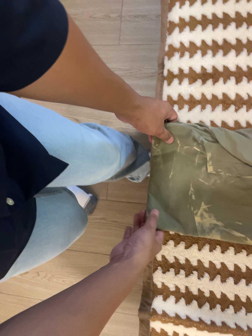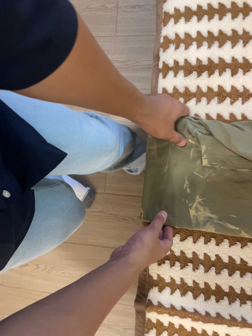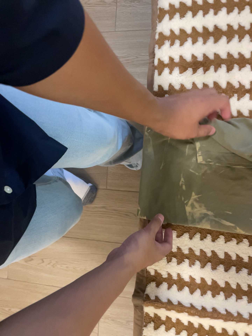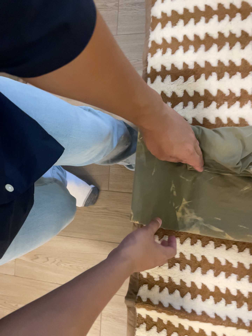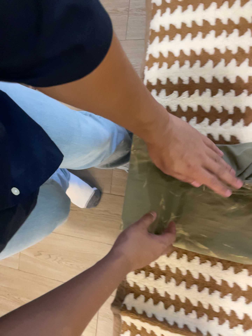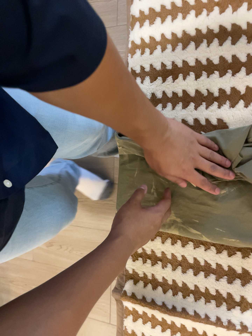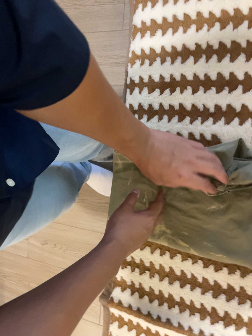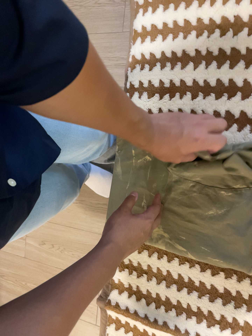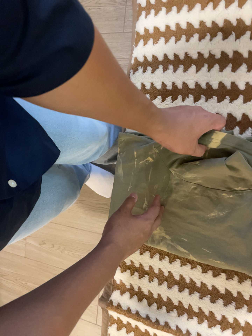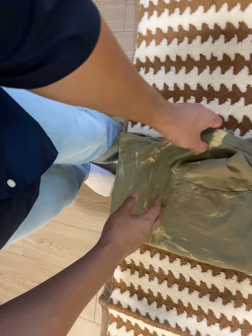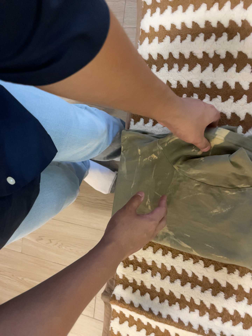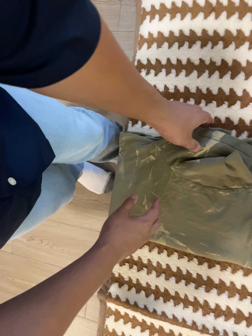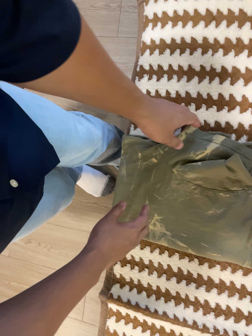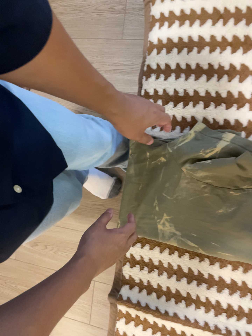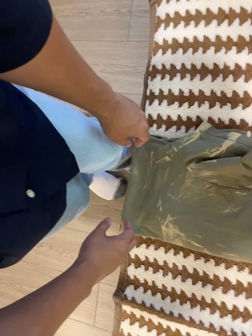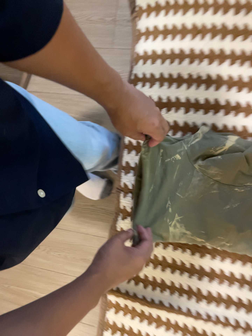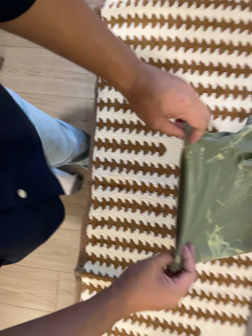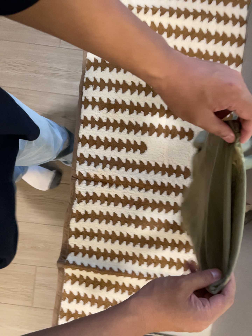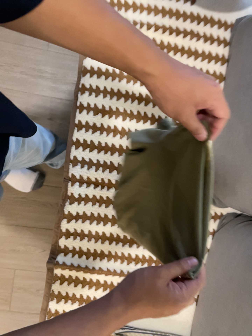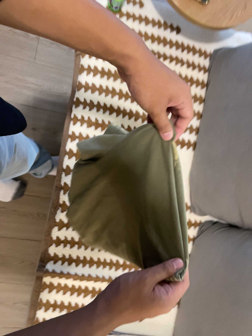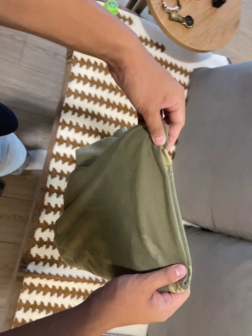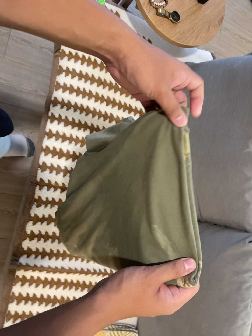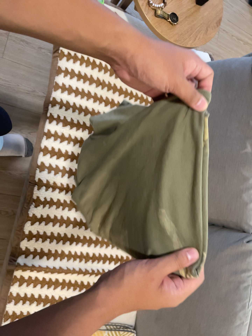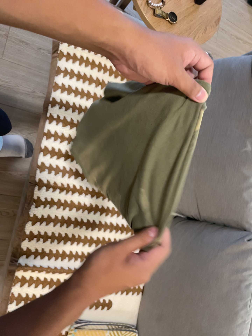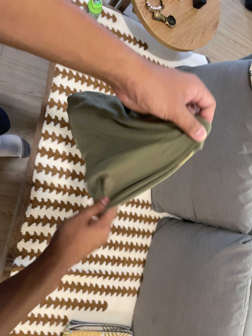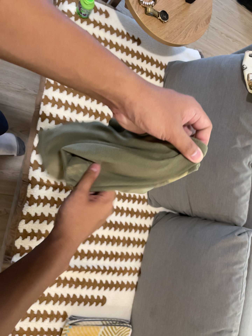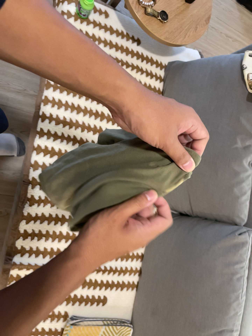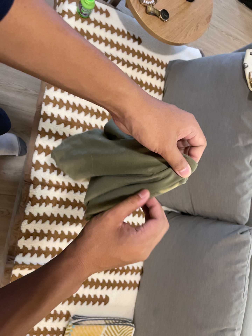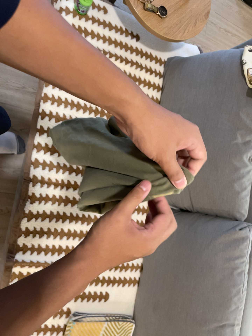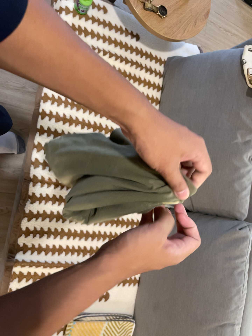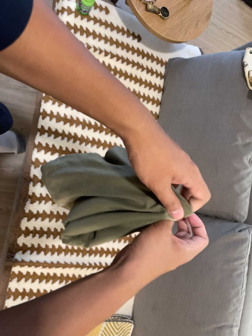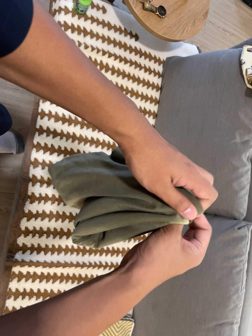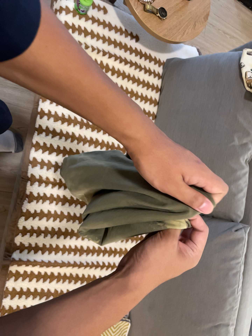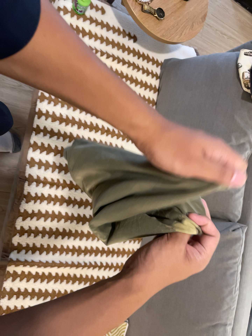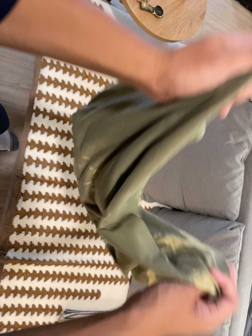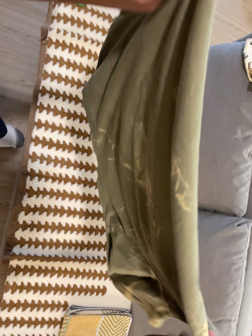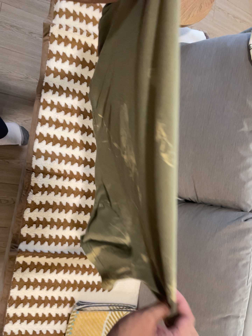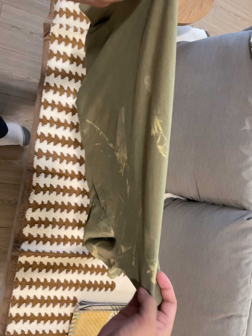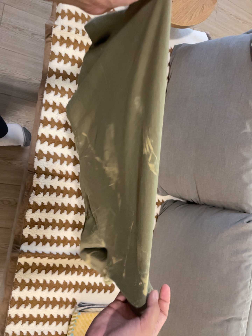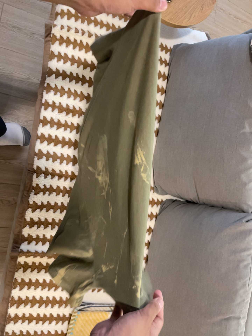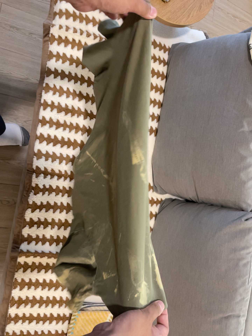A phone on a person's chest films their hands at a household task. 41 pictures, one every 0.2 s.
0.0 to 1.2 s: The camera pans to its left by about 10 degrees. It travels to its right and toward the top of its view, about 22 cm. Its aim tips toward the bottom of its view by about 10 degrees.
1.2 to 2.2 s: The camera travels to its left, about 7 cm.
2.2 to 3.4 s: The camera swings to its right by about 15 degrees, and the scene slides to the left. It travels backward, about 20 cm, so what stands in front gets smaller.
3.4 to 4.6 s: The camera pans to its right by about 25 degrees. It travels to its left and backward, about 28 cm.
4.6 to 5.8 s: The camera shifts only a little, or ends up much as it began.
5.8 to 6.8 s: The camera keeps its place and its aim.
6.8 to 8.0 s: The camera shifts only a little, or ends up much as it began.
The film runs backward here.
